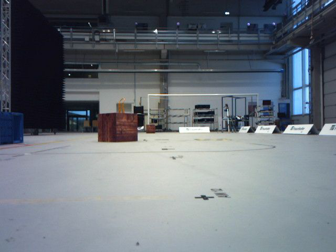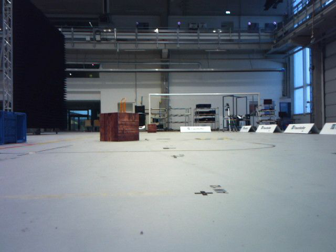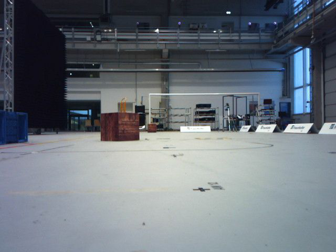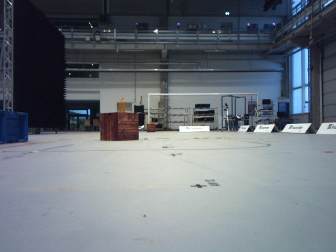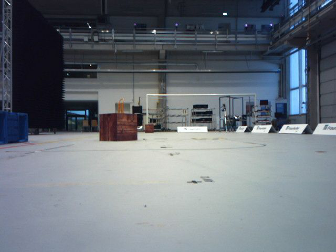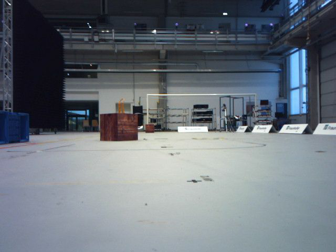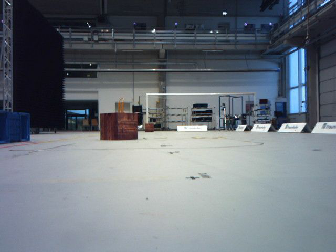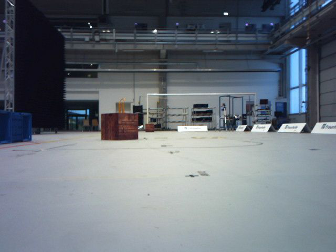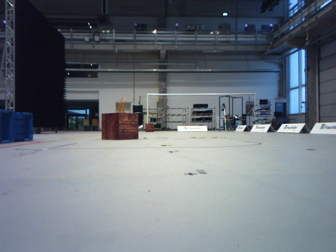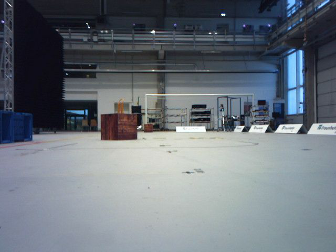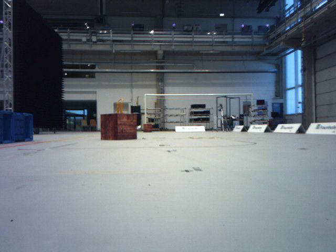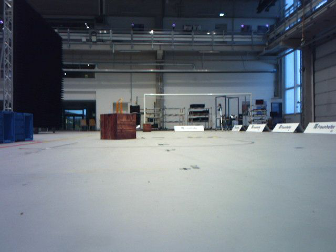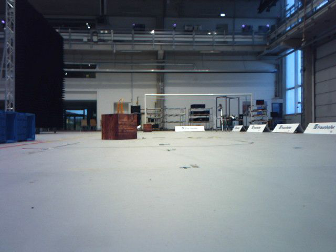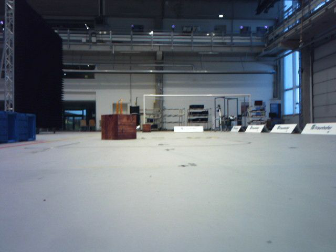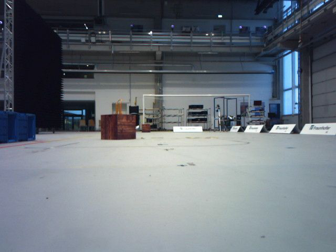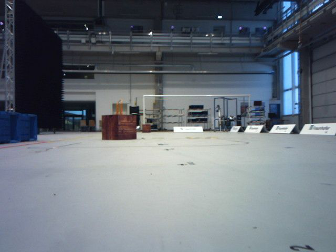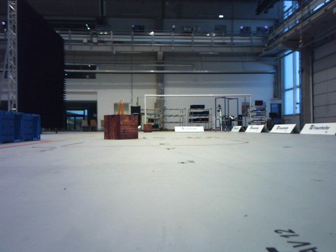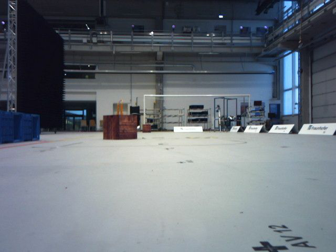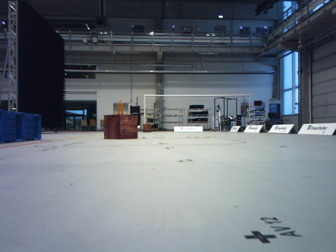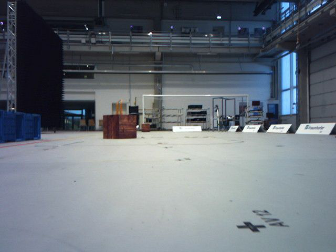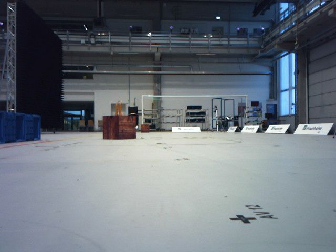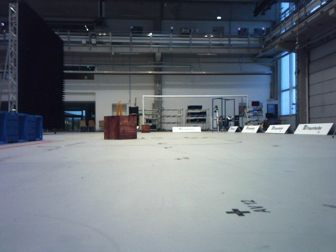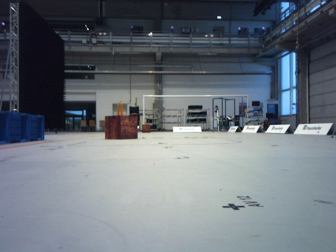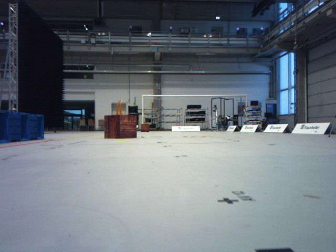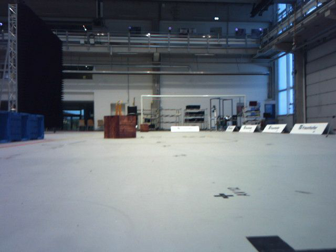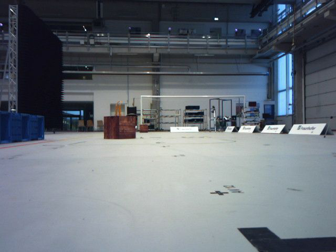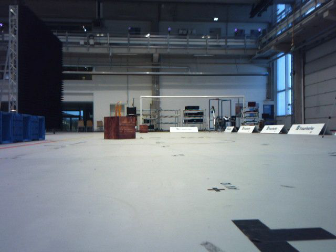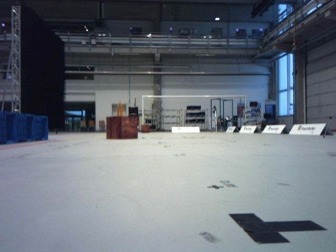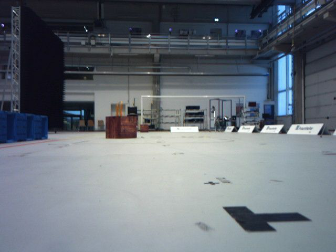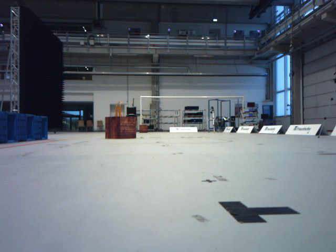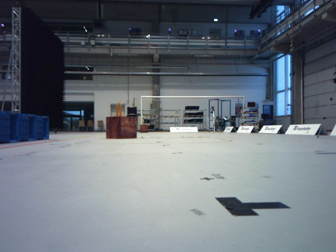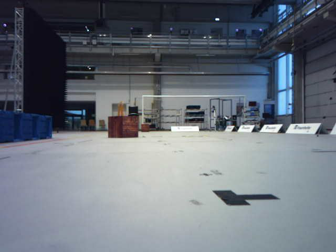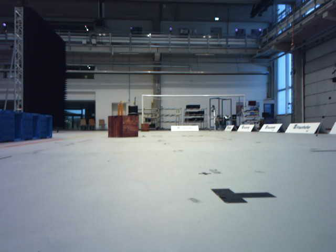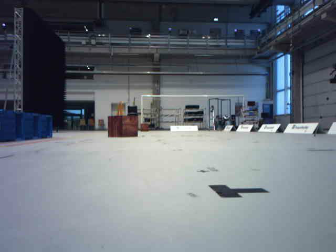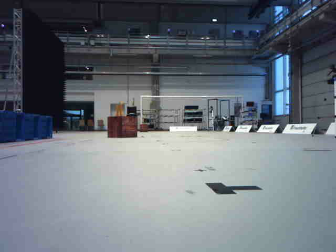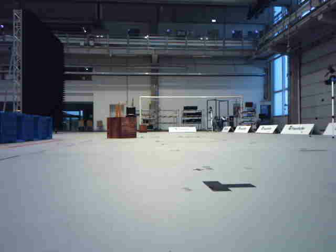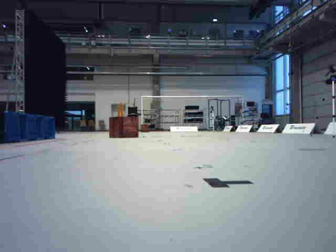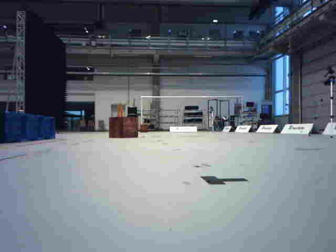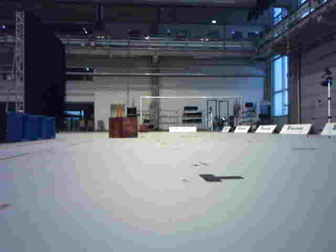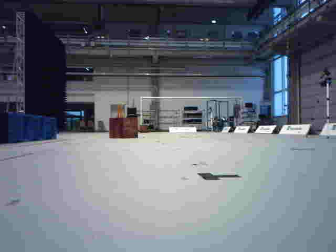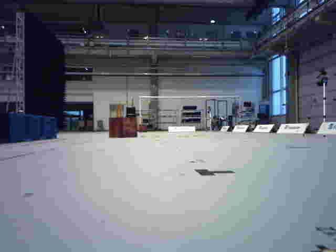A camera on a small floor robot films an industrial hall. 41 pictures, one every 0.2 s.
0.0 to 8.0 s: The camera travels backward, about 1.6 m, so what stands in front gets smaller.
The film runs backward here.
